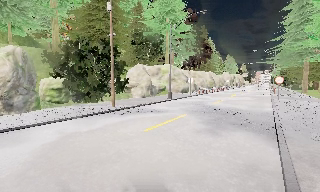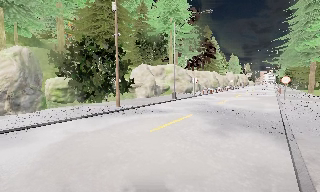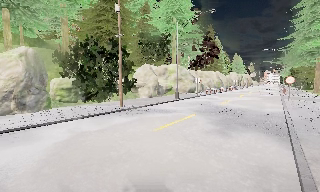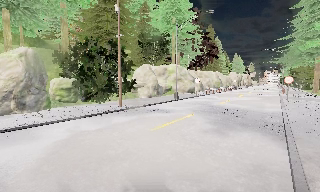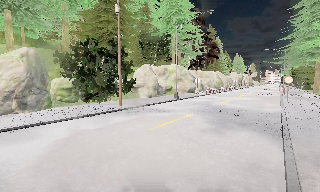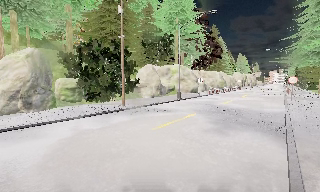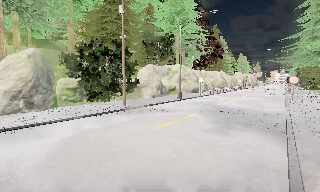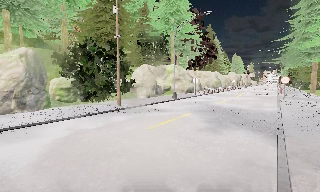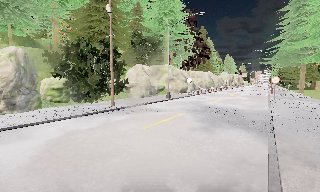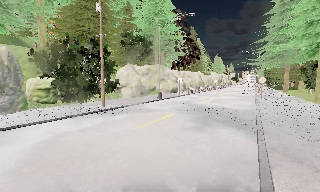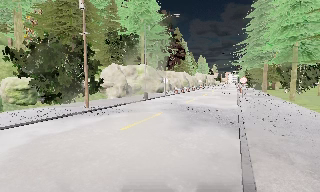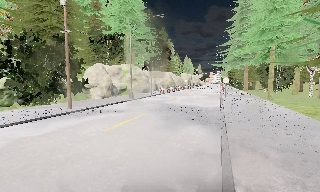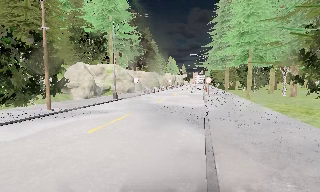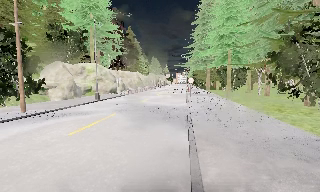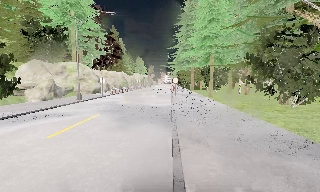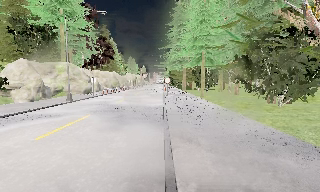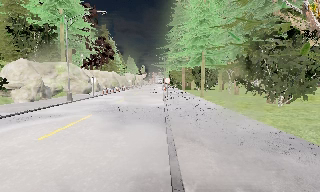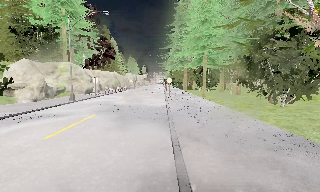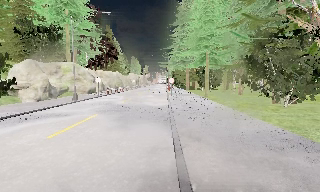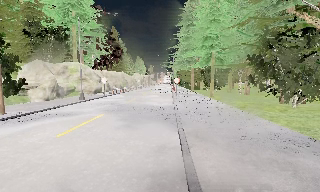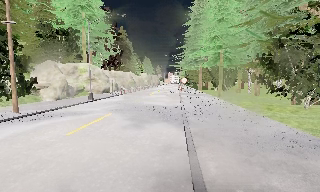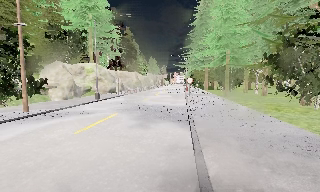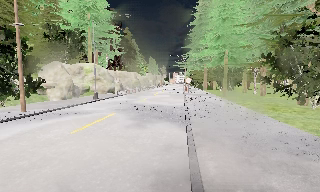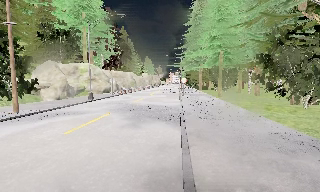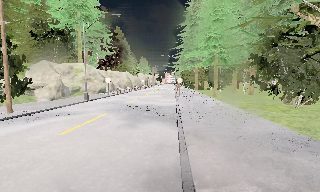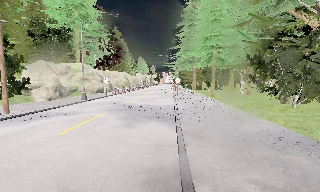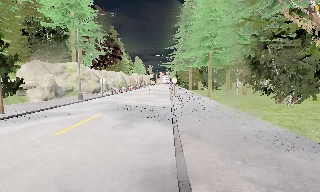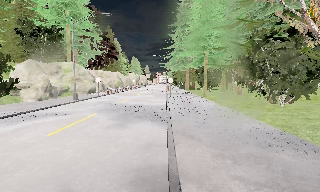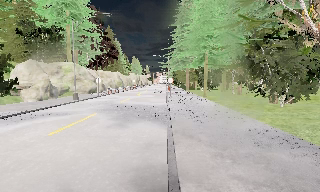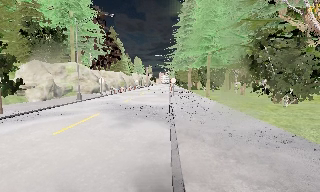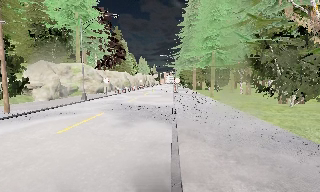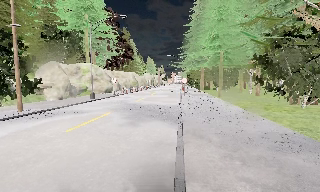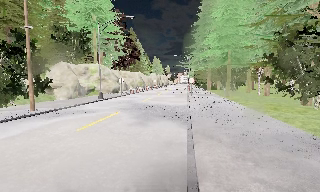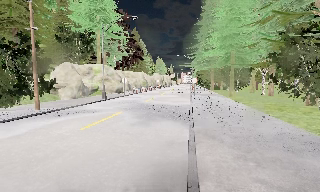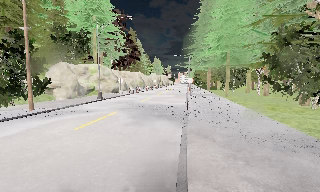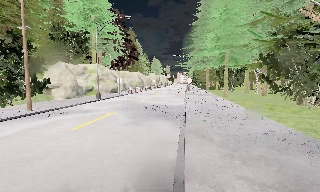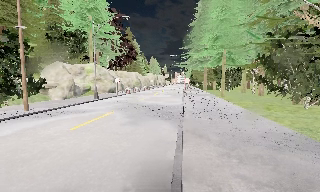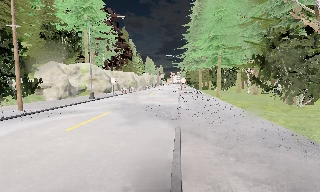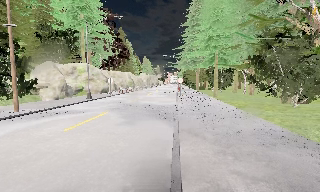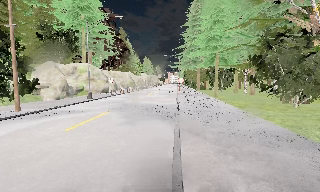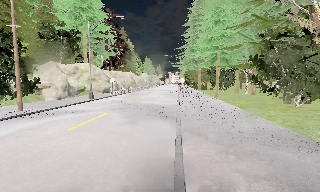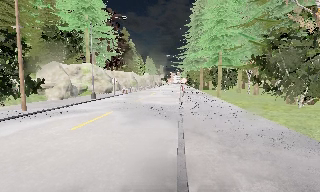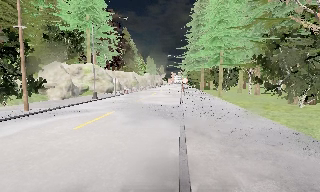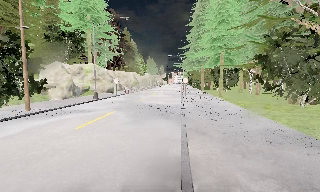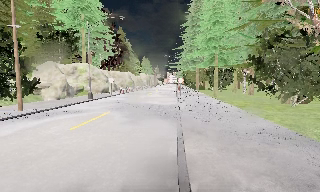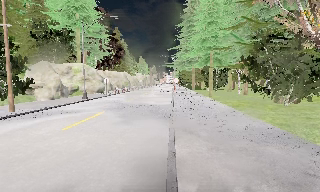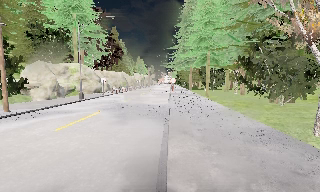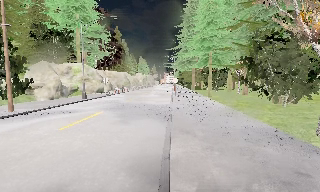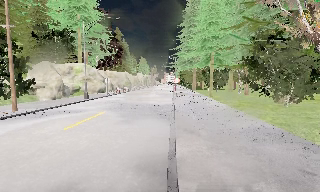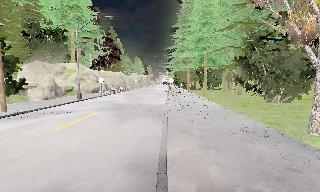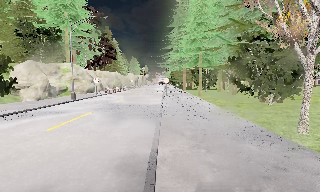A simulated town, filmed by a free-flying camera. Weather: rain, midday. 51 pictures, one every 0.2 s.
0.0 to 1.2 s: The camera shifts only a little, or ends up much as it began.
1.2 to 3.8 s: The scene slides to the left, as the camera pans about 35 degrees to its right.
3.8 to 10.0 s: The camera travels backward and to its right, about 1 m, so what stands in front gets smaller.
The film runs backward here.
